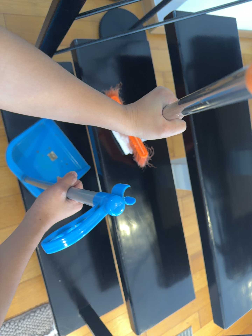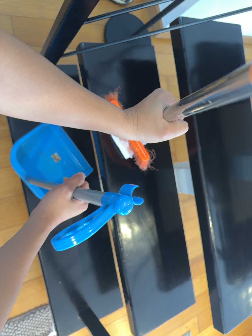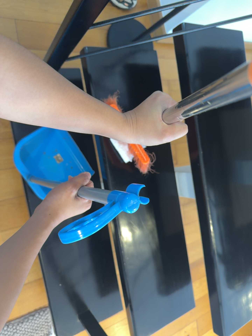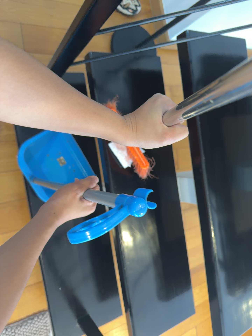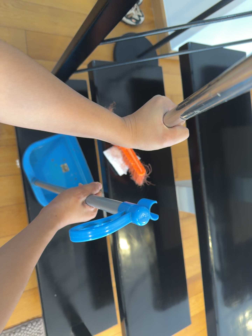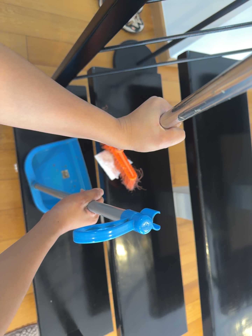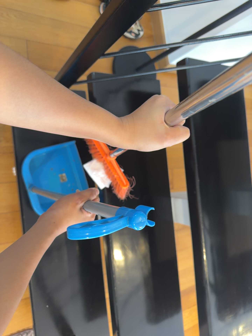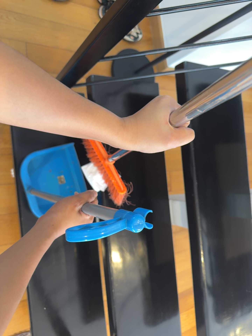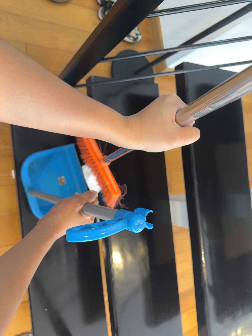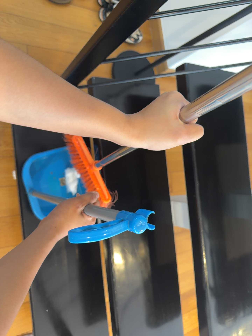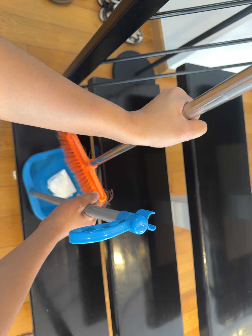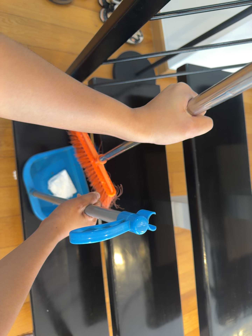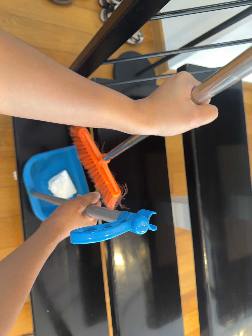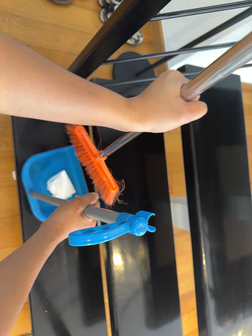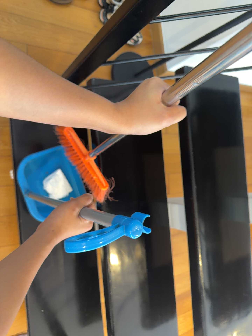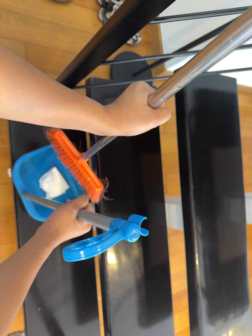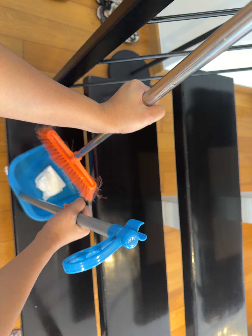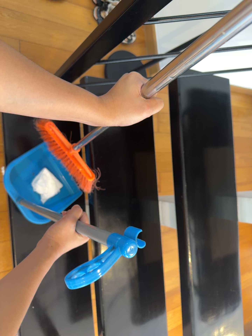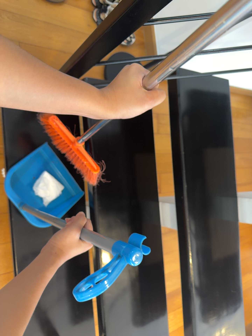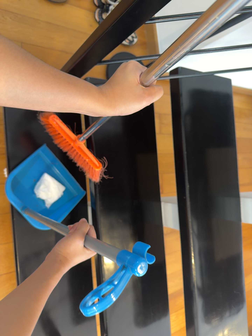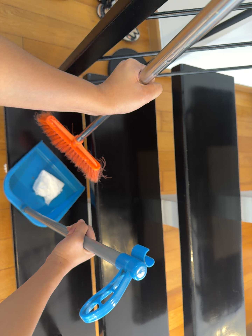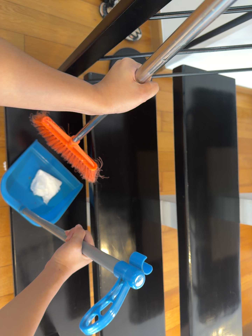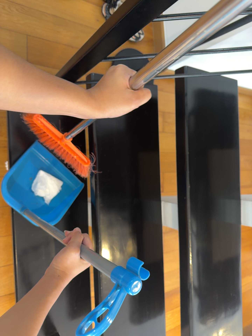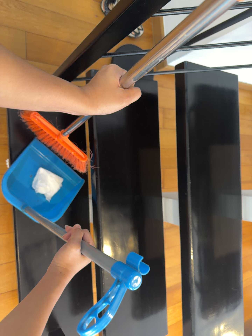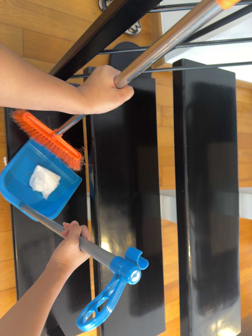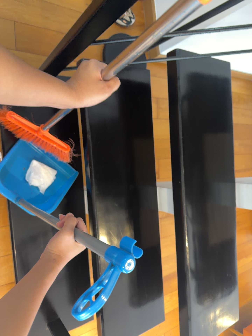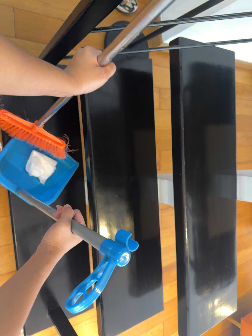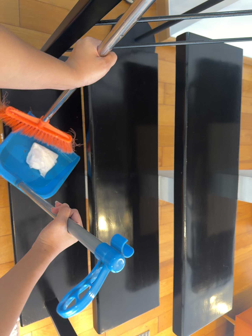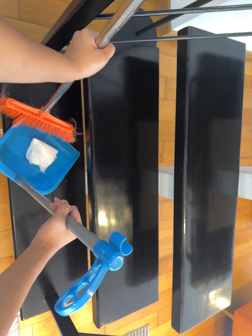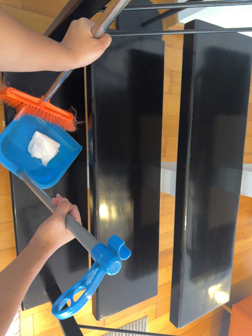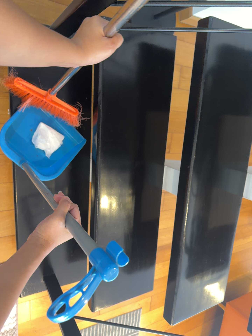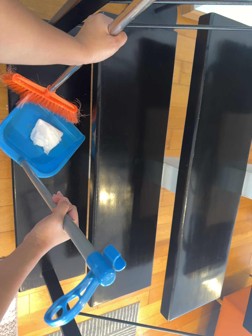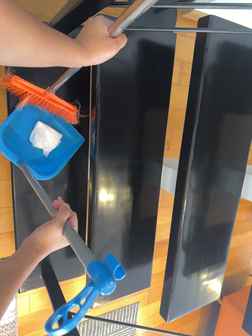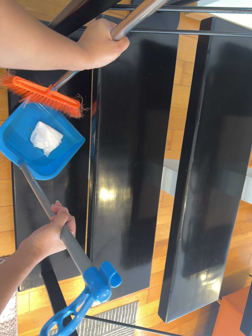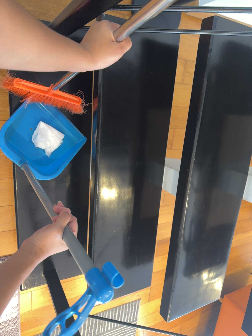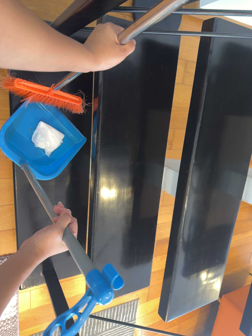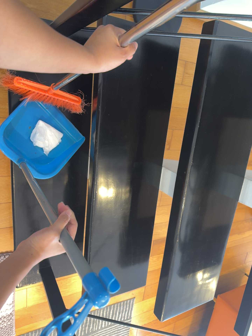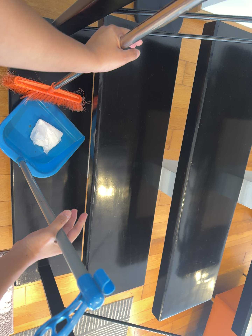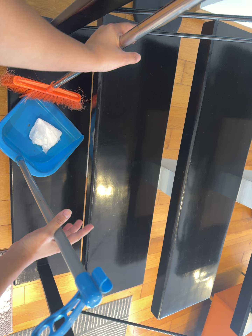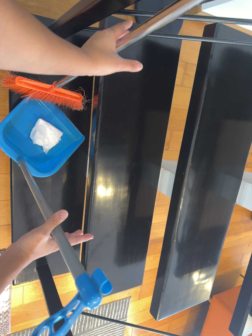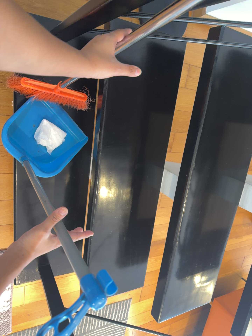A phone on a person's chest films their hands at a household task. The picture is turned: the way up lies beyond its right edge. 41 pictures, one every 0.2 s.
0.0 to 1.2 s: The camera shifts only a little, or ends up much as it began.
1.2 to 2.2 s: The camera keeps its place and its aim.
2.2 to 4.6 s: The camera shifts only a little, or ends up much as it began.
4.6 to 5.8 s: The camera's aim tips toward the bottom of its view by about 10 degrees, and the scene shifts upward.
5.8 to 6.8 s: The camera travels toward the top of its view, about 7 cm.
6.8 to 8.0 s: The camera shifts only a little, or ends up much as it began.
The film runs forward here.
